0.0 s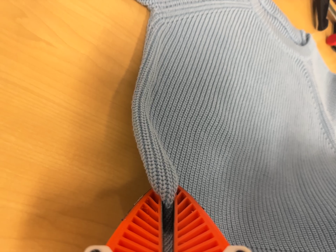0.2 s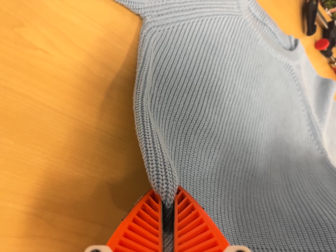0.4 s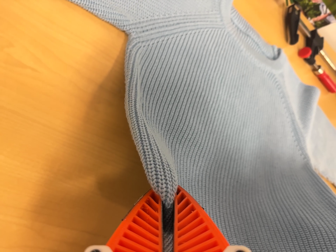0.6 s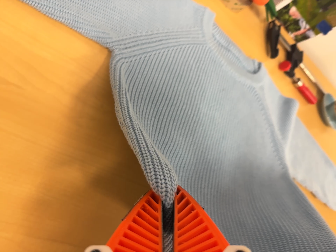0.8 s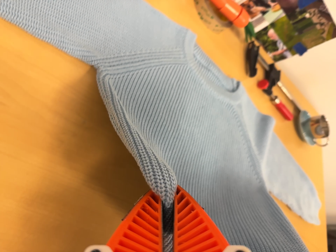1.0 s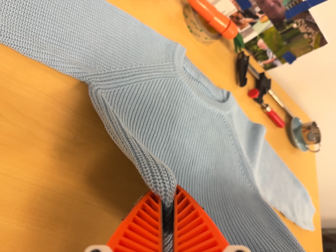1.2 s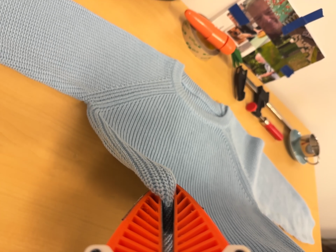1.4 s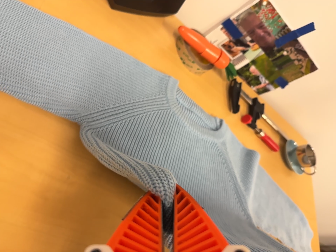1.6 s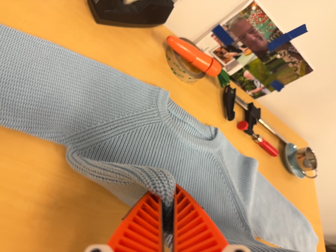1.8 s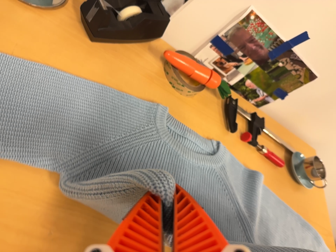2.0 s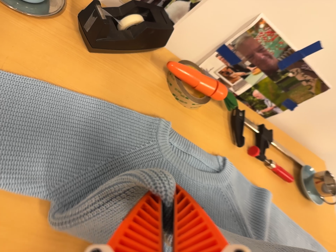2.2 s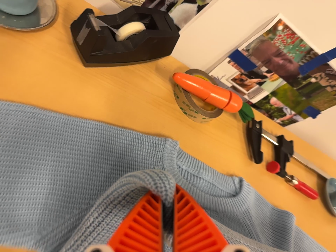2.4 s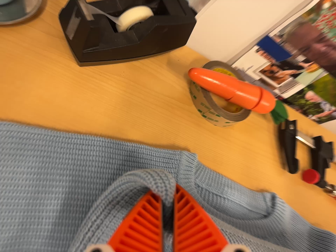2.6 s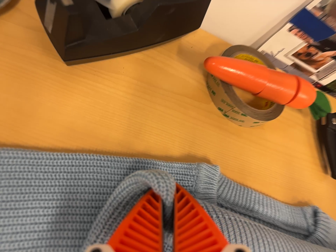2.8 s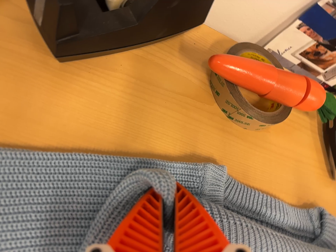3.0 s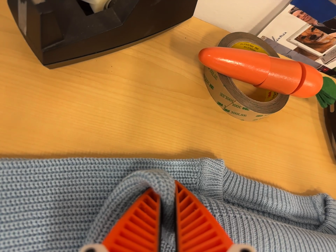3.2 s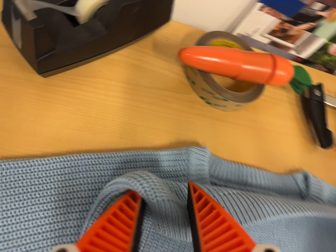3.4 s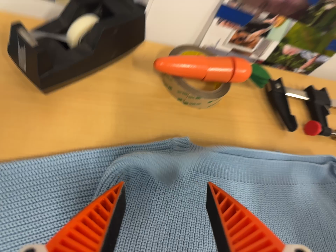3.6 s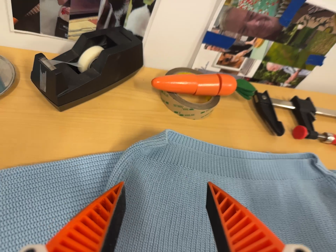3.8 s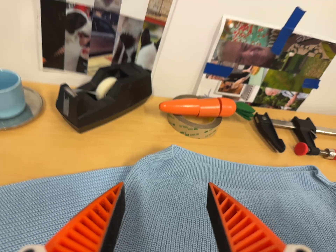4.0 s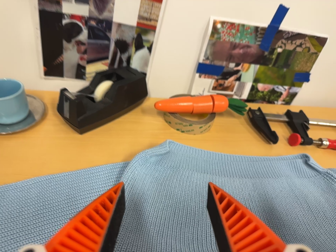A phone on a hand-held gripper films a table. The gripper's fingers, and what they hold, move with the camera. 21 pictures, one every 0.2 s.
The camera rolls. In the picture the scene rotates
counterclockwise.
0.0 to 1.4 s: The camera travels toward the top of its view, backward and to its right, about 12 cm, so close, fixed things drift downward. Its aim tips toward the top of its view by about 10 degrees, and the scene shifts downward.
1.4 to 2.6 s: The camera pans to its left by about 15 degrees. It travels forward and toward the top of its view, about 30 cm, so what stands in front looms larger. It rolls about its line of sight by about 10 degrees, and the scene rotates counterclockwise.
2.6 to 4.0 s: The camera travels backward and toward the bottom of its view, about 22 cm, so what stands in front gets smaller. Its aim tips toward the top of its view by about 25 degrees. It rolls about its line of sight by about 25 degrees, and the scene rotates counterclockwise.
The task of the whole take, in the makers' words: fold up.
The film runs forward here.
